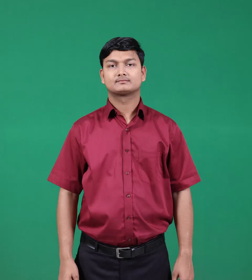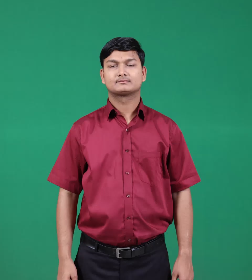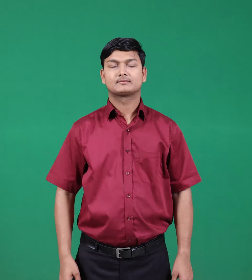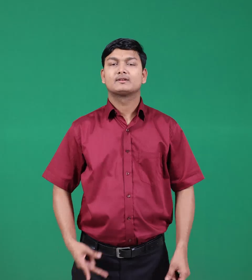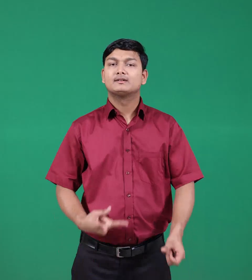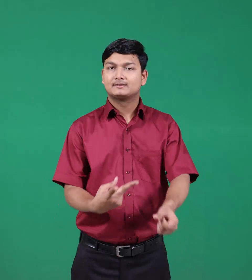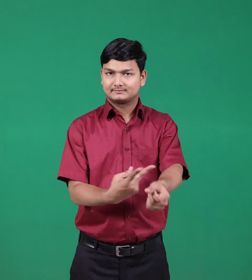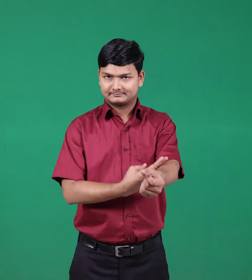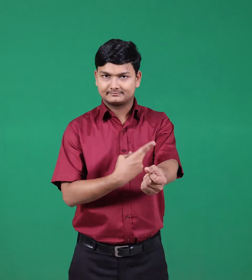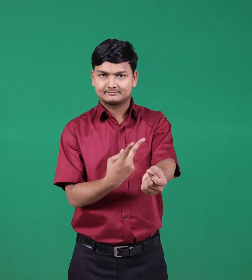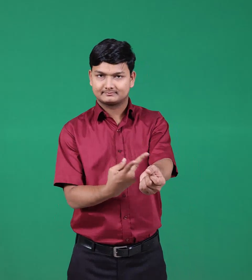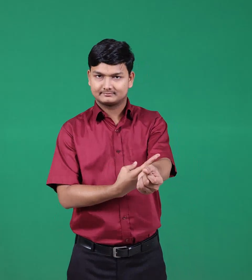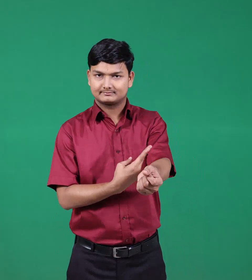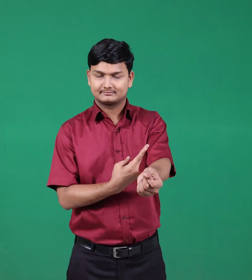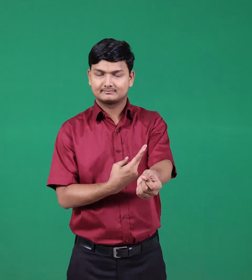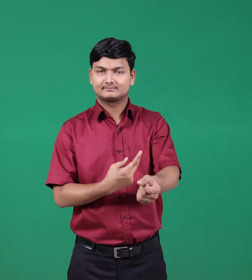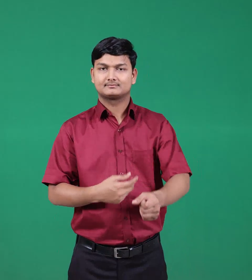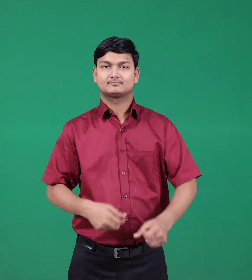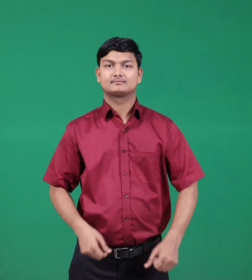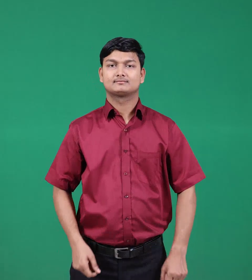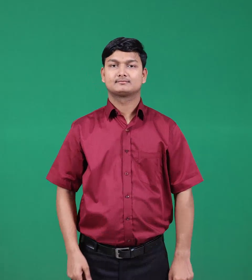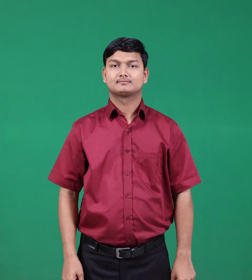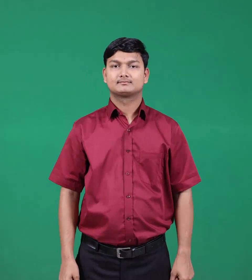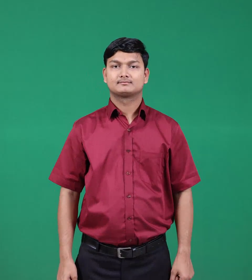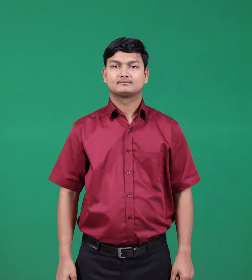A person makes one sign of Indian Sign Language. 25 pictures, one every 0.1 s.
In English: sheep
